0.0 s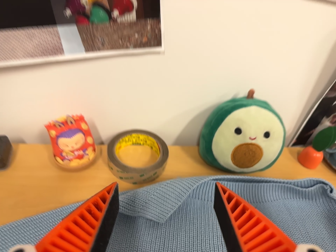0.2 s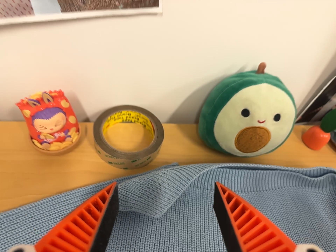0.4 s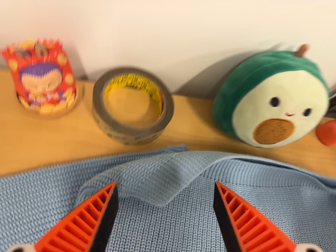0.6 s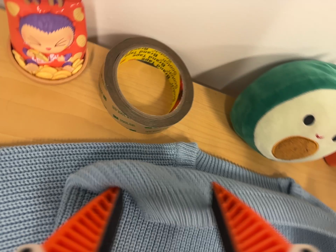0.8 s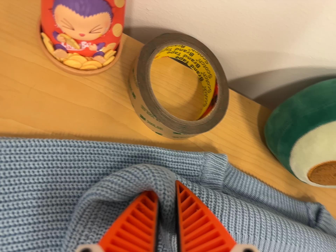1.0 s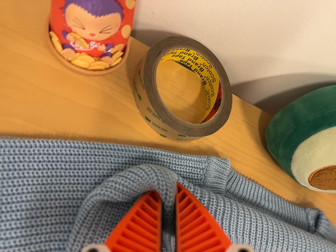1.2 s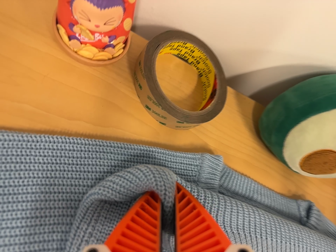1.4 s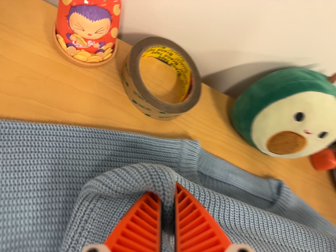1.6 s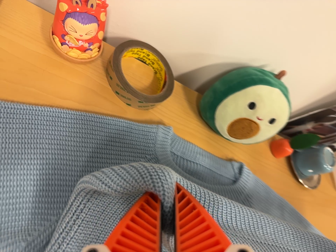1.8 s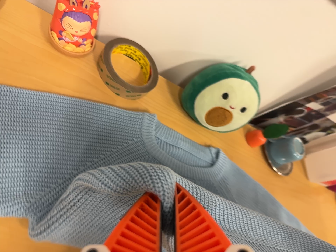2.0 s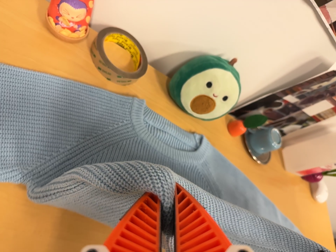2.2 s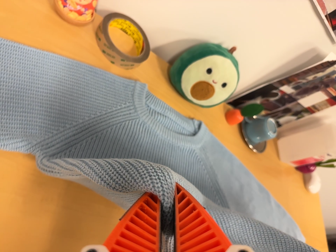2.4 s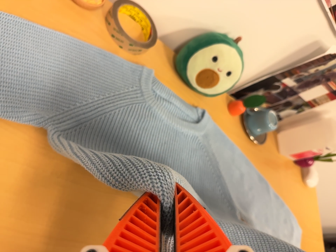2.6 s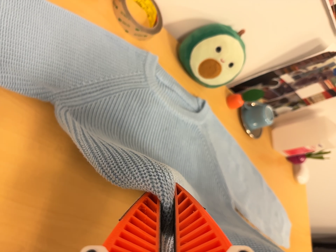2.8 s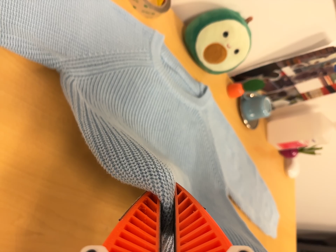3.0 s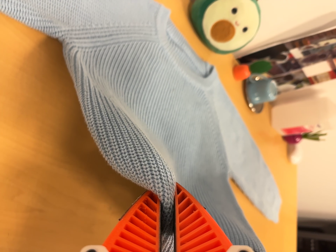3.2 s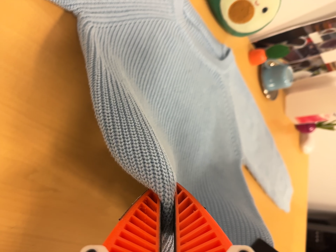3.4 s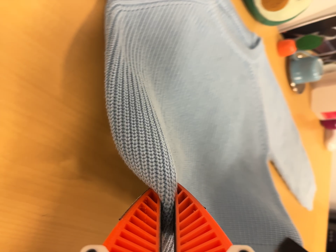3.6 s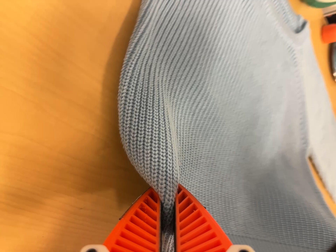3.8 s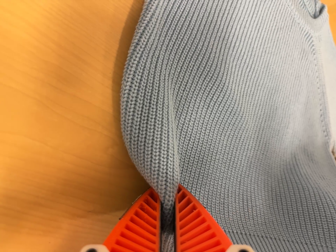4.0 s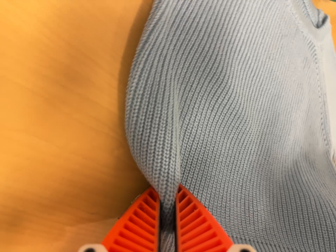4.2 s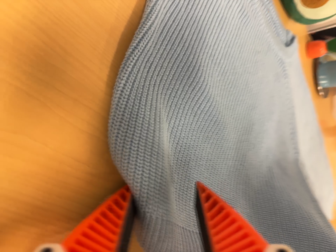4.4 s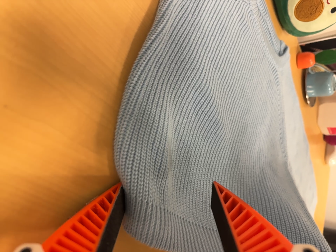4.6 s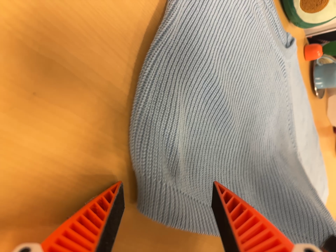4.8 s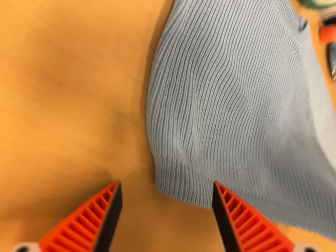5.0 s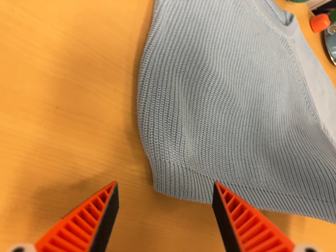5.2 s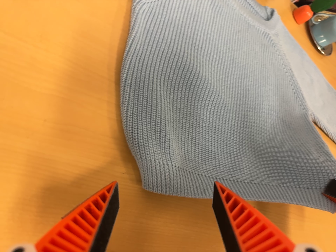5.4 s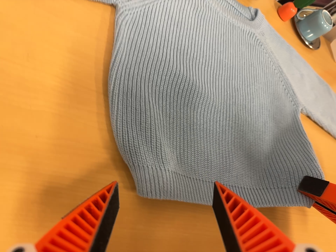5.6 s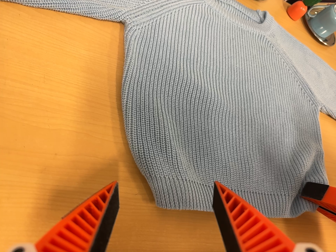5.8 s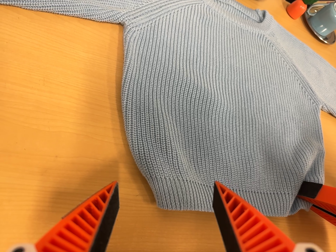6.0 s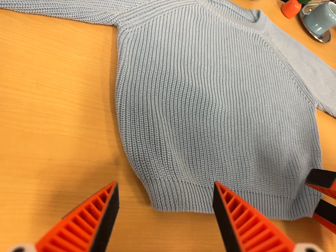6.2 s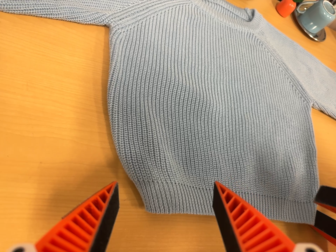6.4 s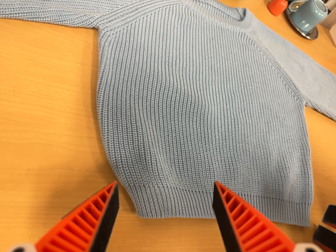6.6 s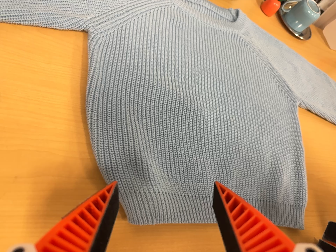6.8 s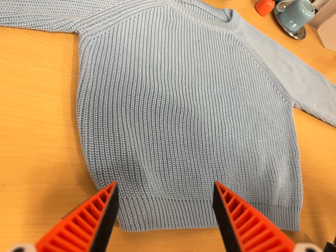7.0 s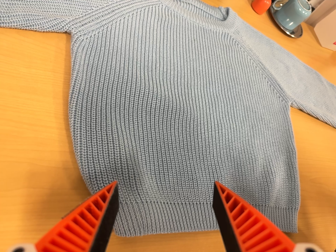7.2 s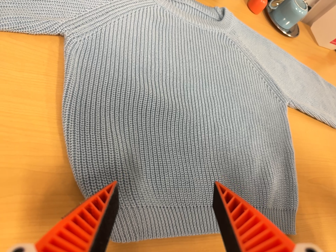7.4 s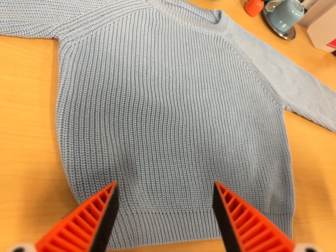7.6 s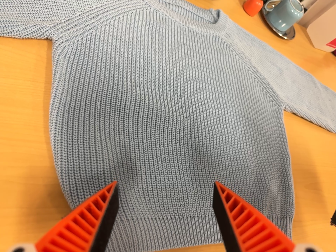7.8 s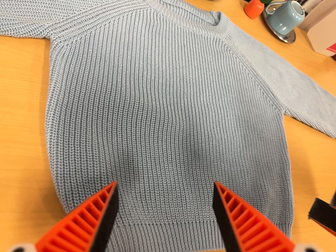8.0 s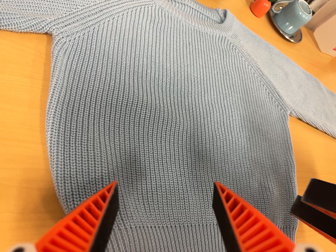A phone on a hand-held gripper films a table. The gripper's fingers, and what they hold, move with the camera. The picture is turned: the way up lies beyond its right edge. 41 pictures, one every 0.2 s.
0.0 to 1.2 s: The camera pans to its right by about 10 degrees. It travels forward, to its left and toward the top of its view, about 20 cm, so what stands in front looms larger. Its aim tips toward the bottom of its view by about 25 degrees, and the scene shifts upward. It rolls about its line of sight by about 30 degrees, and the scene rotates clockwise.
1.2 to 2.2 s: The camera swings to its right by about 10 degrees, and the scene slides to the left. It travels backward and toward the bottom of its view, about 24 cm, so what stands in front gets smaller.
2.2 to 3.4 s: The camera travels to its left and toward the bottom of its view, about 14 cm, so close, fixed things drift to the right. Its aim tips toward the bottom of its view by about 10 degrees, and the scene shifts upward. It rolls about its line of sight by about 10 degrees, and the scene rotates clockwise.
3.4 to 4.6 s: The camera travels to its left, about 8 cm, so close, fixed things drift to the right.
4.6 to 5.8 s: The camera pans to its left by about 15 degrees. It travels to its right and backward, about 10 cm. It rolls about its line of sight by about 25 degrees, and the scene rotates counterclockwise.
5.8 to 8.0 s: The camera travels forward, about 7 cm, so what stands in front looms larger.
The film runs backward here.
